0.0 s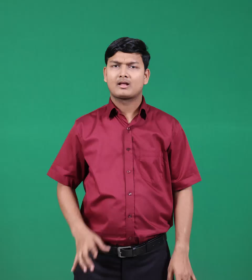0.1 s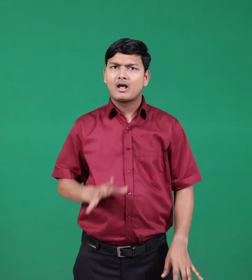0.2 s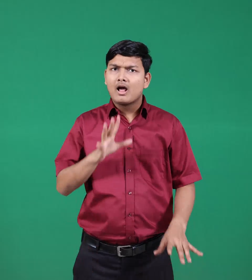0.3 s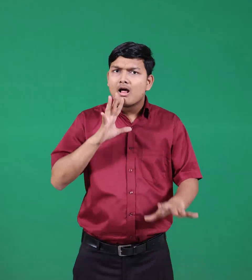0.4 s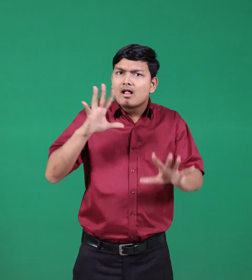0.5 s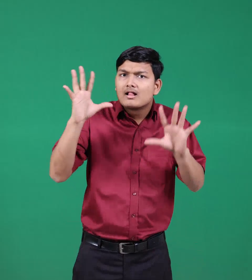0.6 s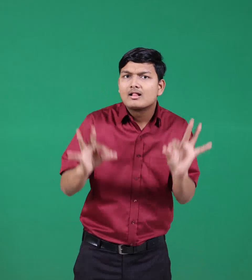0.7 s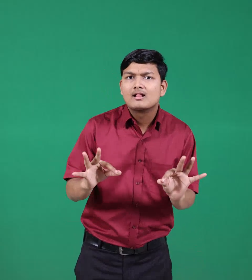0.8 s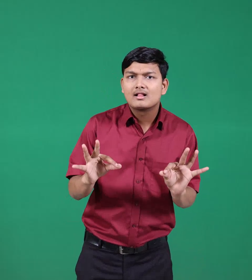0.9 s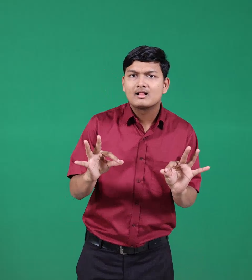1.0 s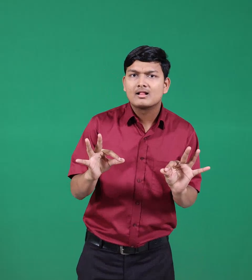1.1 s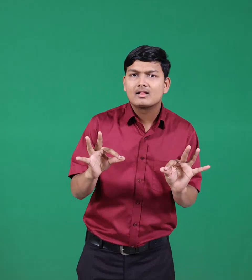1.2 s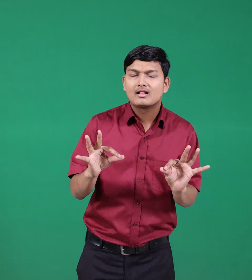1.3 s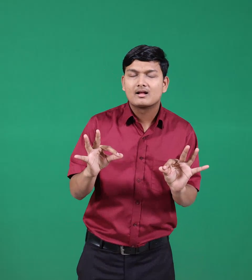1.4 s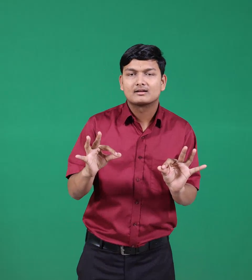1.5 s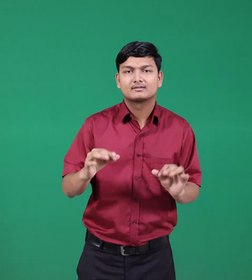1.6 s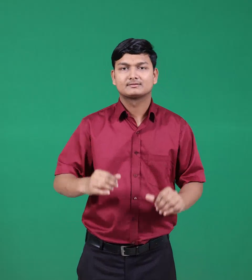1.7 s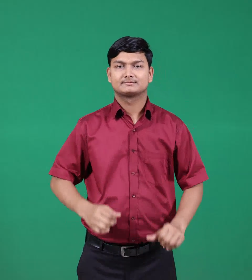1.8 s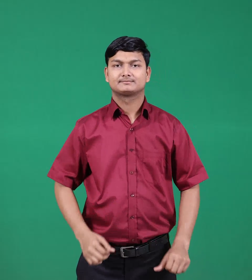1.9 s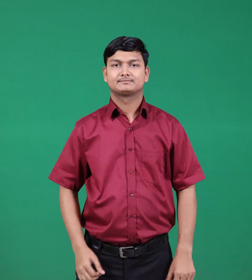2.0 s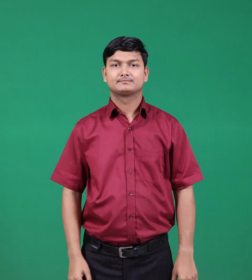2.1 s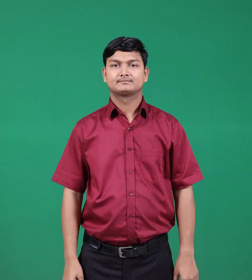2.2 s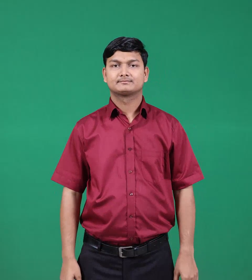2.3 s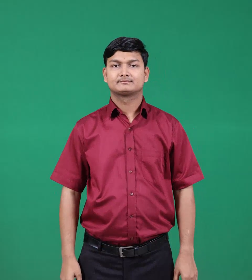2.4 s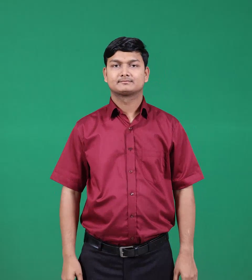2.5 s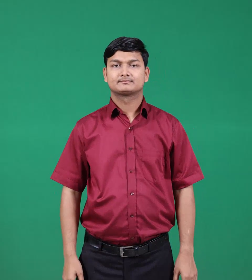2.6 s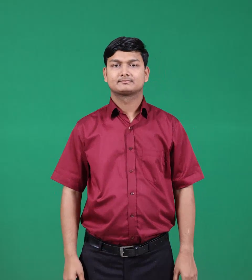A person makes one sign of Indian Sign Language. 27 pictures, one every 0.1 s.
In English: real
